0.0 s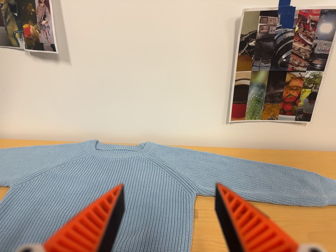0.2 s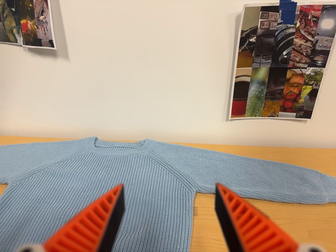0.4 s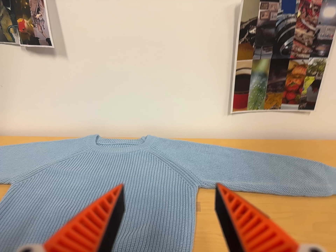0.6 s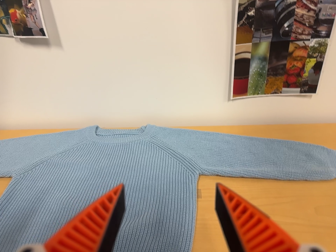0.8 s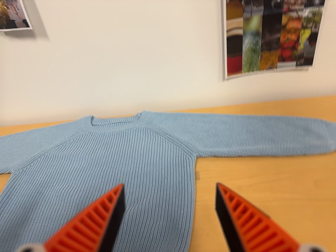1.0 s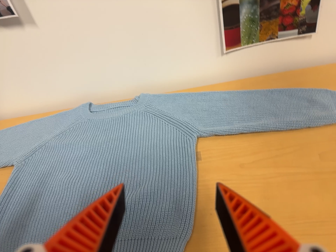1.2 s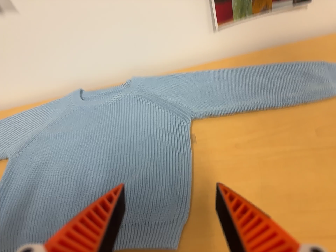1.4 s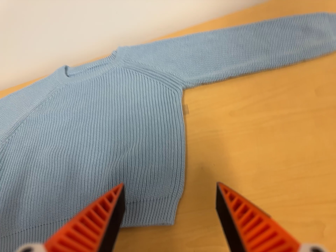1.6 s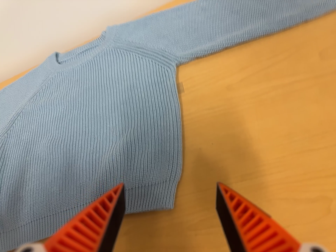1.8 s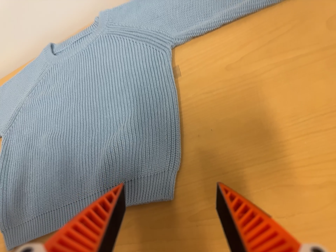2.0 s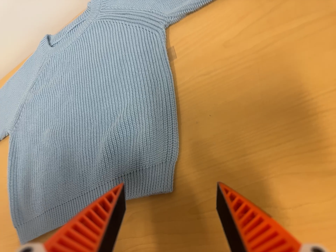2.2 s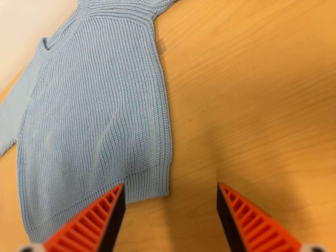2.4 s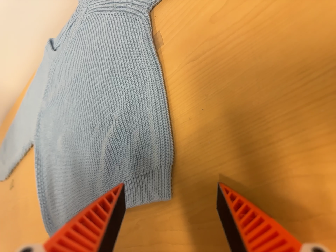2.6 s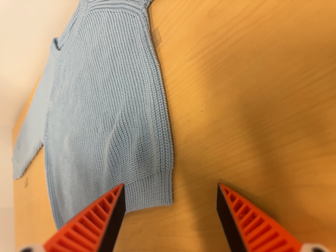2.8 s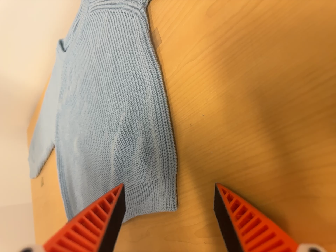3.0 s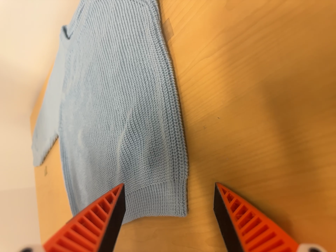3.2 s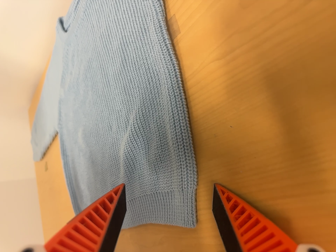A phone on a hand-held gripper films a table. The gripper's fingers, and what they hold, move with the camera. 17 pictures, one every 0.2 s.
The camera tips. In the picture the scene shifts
upward.
The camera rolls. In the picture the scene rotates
counterclockwise.
0.0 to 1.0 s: The camera travels to its right, about 6 cm. Its aim tips toward the bottom of its view by about 10 degrees, and the scene shifts upward. It rolls about its line of sight by about 10 degrees, and the scene rotates counterclockwise.
1.0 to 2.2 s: The camera pans to its left by about 15 degrees. It travels to its right and forward, about 18 cm. Its aim tips toward the bottom of its view by about 30 degrees, and the scene shifts upward. It rolls about its line of sight by about 25 degrees, and the scene rotates counterclockwise.
2.2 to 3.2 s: The scene slides to the right, as the camera pans about 15 degrees to its left. It travels toward the top of its view and forward, about 10 cm. Its aim tips toward the bottom of its view by about 15 degrees.
The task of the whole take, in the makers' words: fold up.
The film runs forward here.
